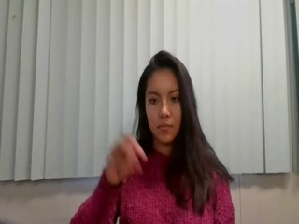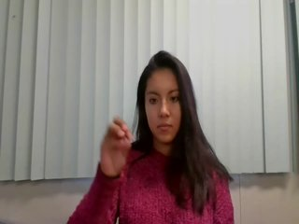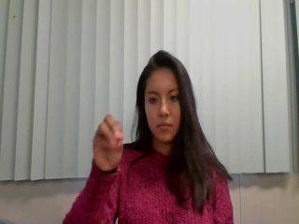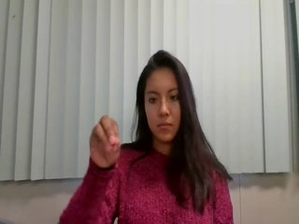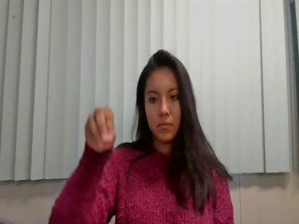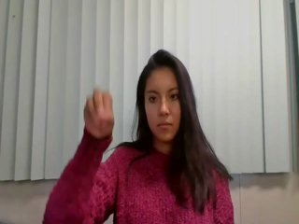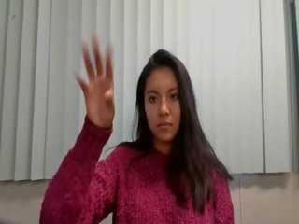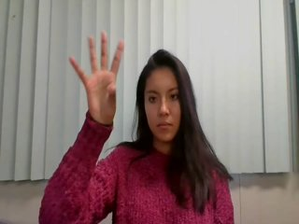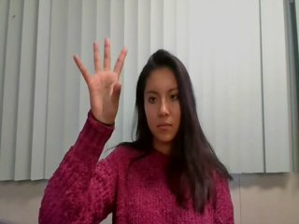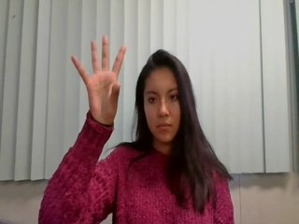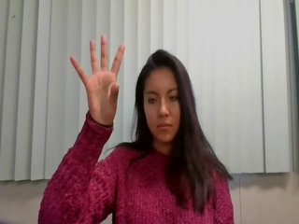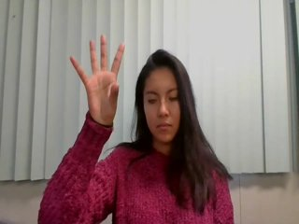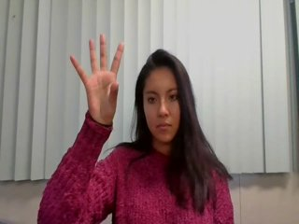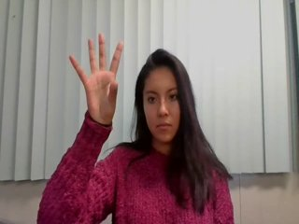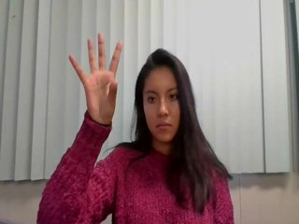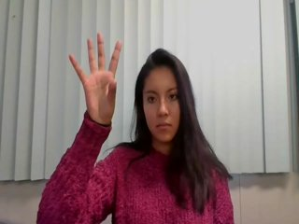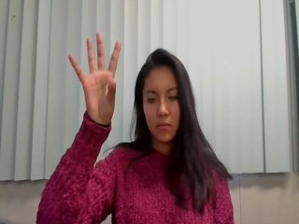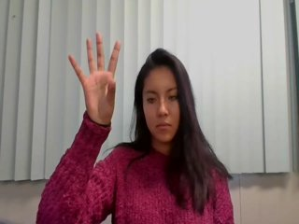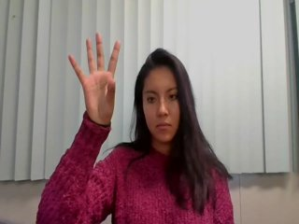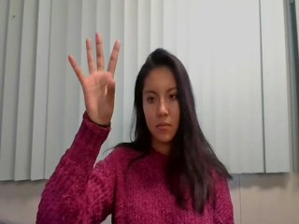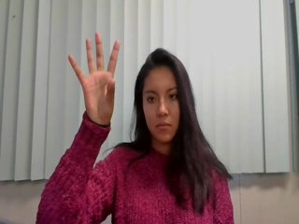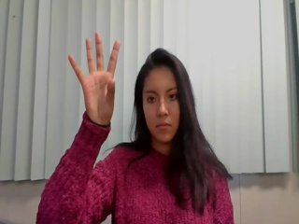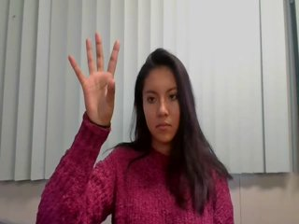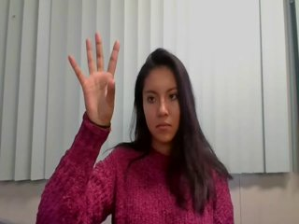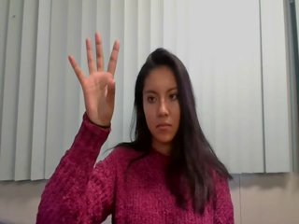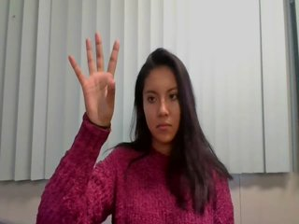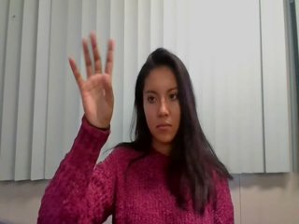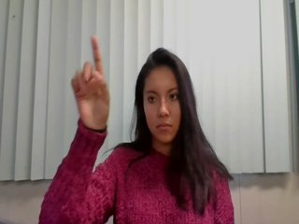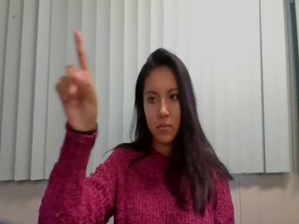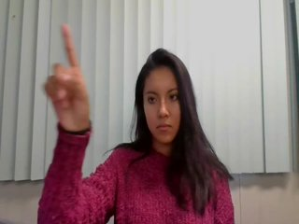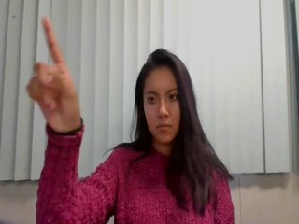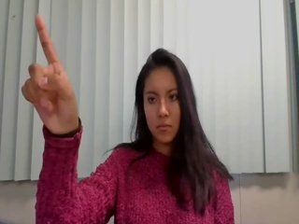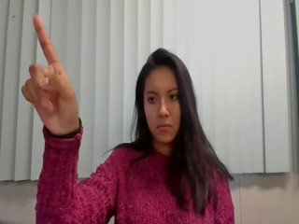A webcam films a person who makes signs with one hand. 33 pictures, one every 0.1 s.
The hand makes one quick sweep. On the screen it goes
upward.
0.0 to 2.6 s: On the screen the hand sweeps upward. The name of the sign: Throw up.
2.7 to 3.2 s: Pointing with one finger.
